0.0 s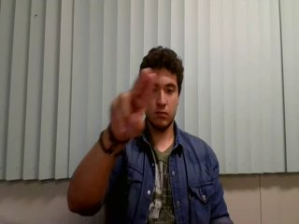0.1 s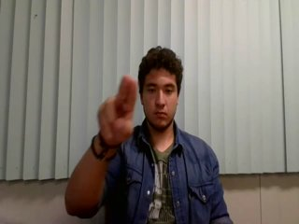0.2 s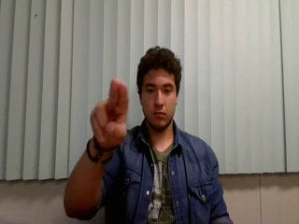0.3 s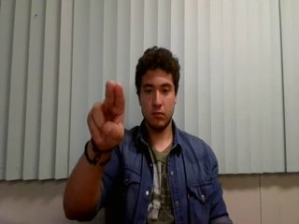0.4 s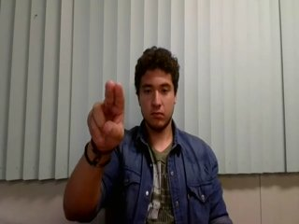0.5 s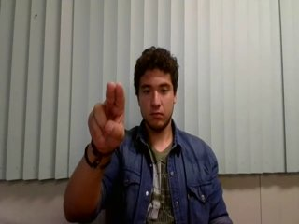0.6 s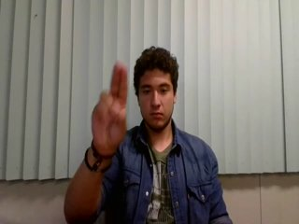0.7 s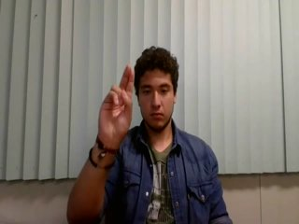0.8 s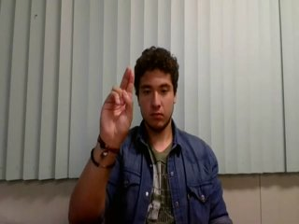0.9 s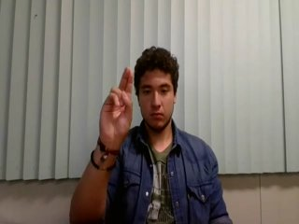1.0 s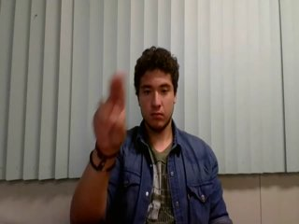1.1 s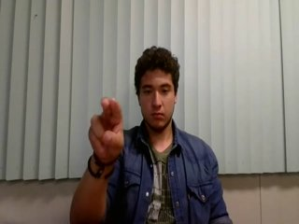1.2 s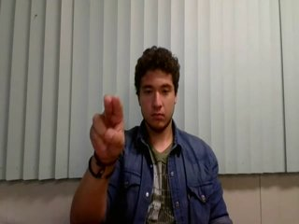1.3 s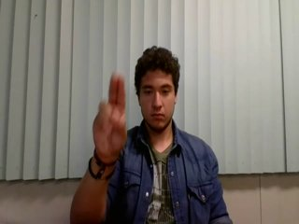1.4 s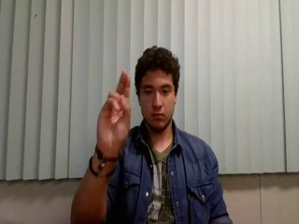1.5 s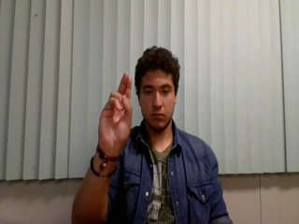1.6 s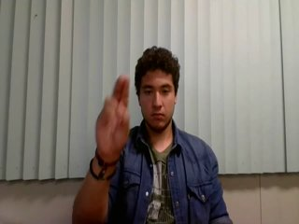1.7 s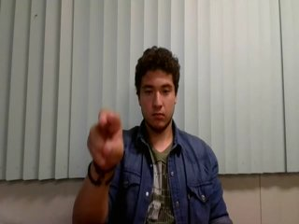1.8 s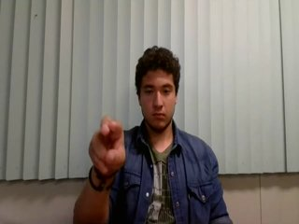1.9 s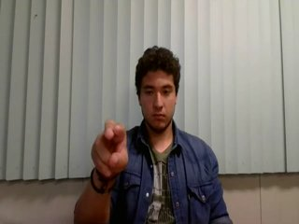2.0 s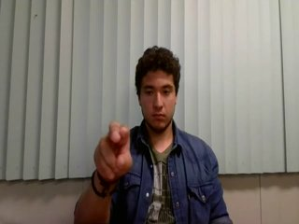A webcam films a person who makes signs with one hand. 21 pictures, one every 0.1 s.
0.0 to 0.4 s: Pointing with two fingers.
0.5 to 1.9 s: Double click with two fingers.
